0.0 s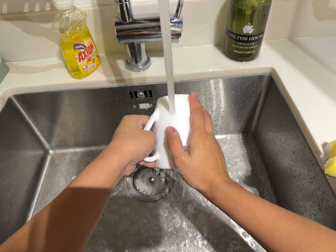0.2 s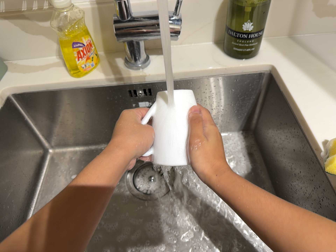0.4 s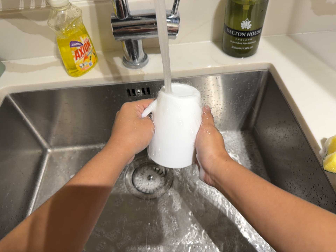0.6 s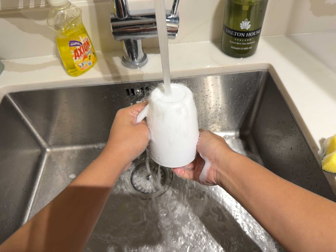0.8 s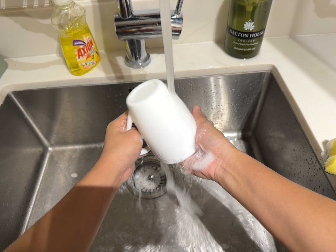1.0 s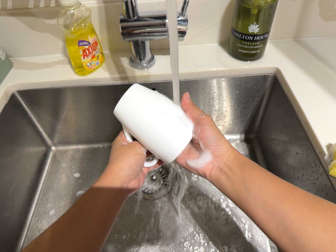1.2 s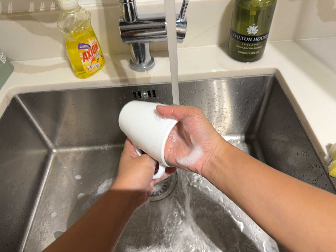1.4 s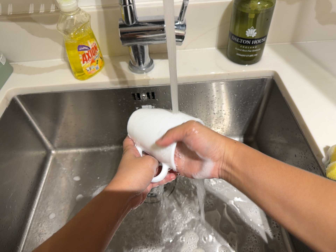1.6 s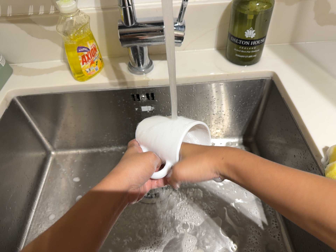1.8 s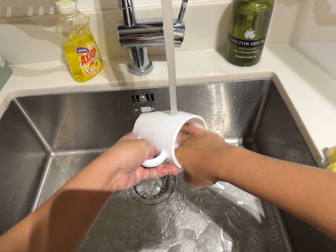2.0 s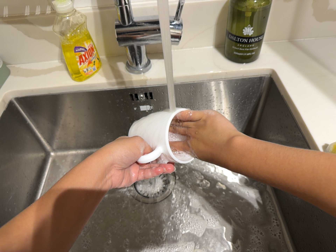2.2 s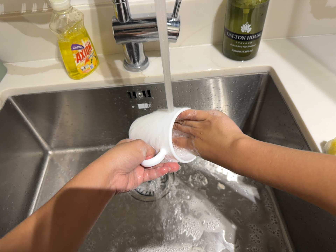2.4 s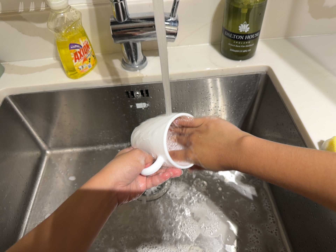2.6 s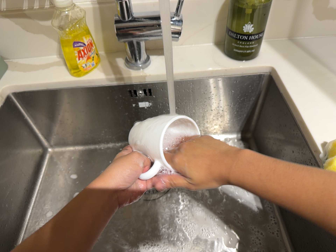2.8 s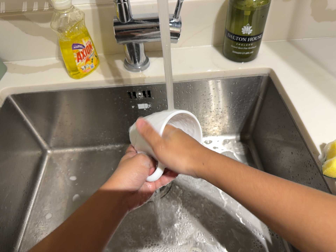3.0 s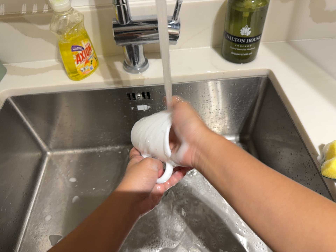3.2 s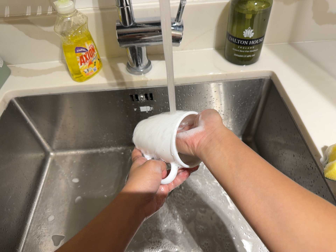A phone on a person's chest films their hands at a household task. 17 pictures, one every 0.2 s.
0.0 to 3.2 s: The camera keeps its place and its aim.
The film runs backward here.
